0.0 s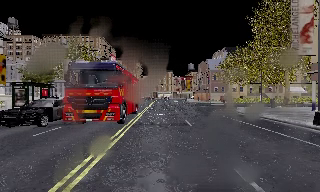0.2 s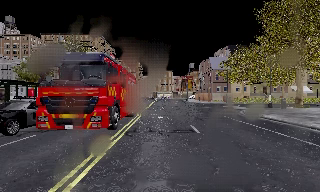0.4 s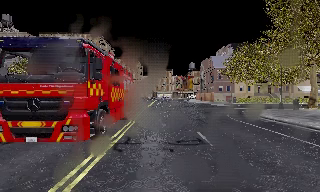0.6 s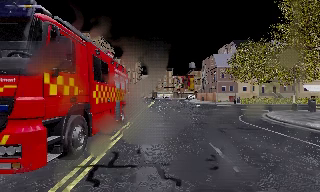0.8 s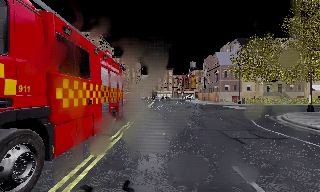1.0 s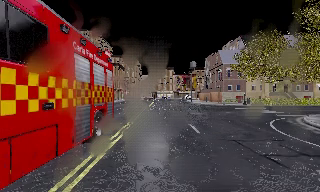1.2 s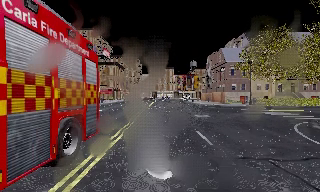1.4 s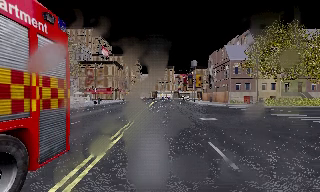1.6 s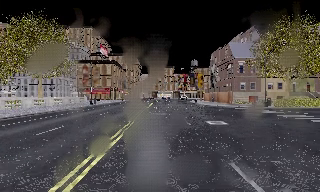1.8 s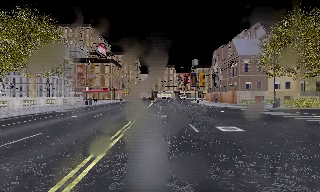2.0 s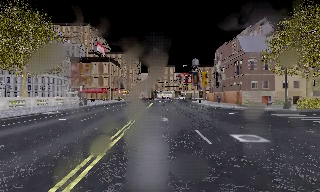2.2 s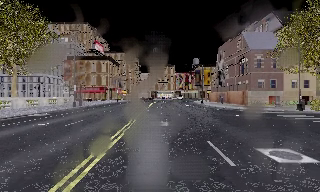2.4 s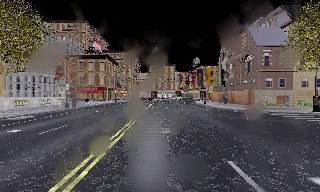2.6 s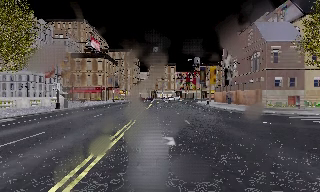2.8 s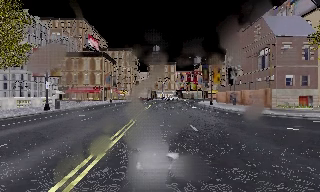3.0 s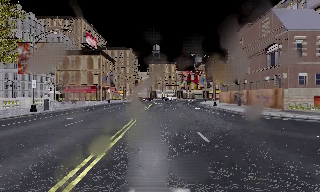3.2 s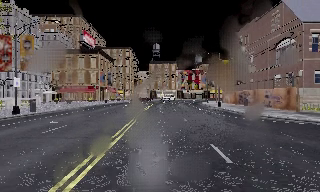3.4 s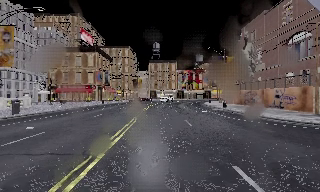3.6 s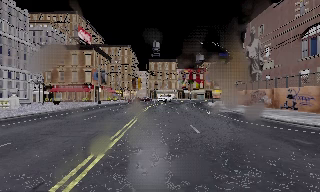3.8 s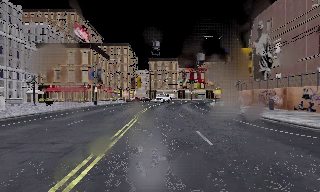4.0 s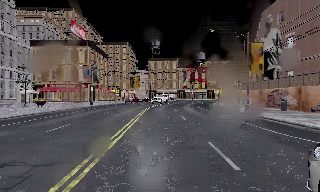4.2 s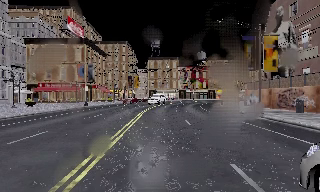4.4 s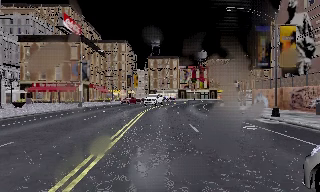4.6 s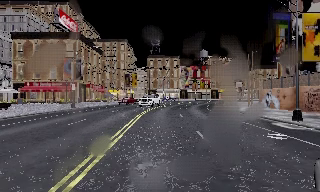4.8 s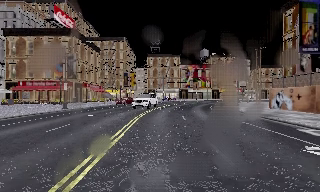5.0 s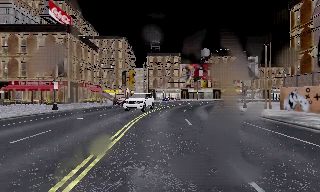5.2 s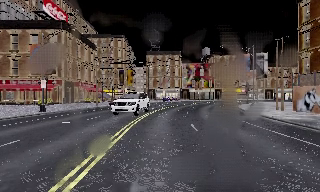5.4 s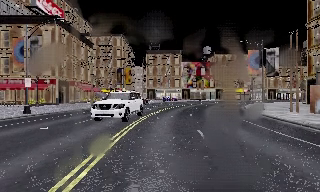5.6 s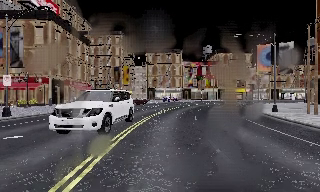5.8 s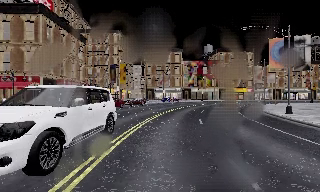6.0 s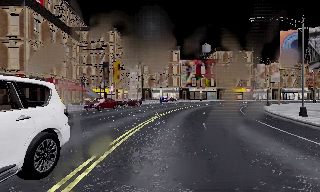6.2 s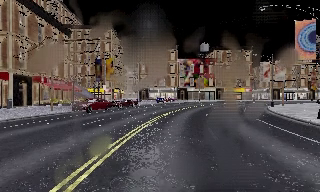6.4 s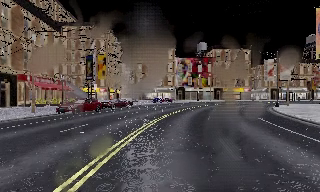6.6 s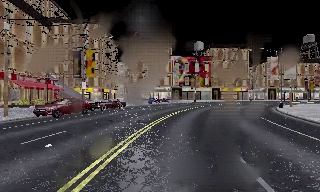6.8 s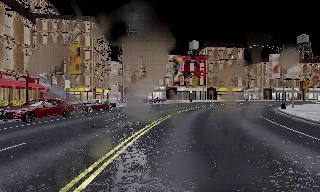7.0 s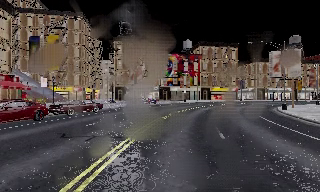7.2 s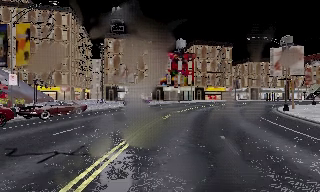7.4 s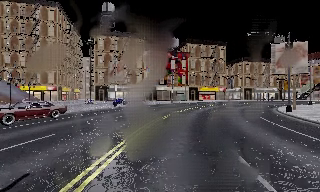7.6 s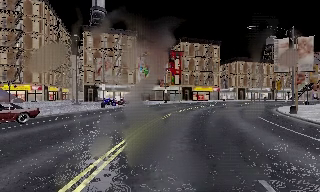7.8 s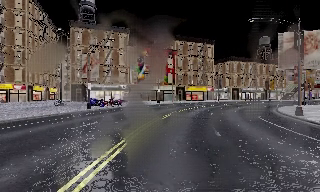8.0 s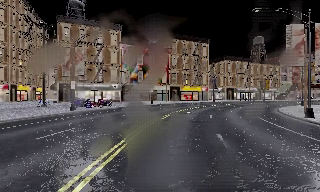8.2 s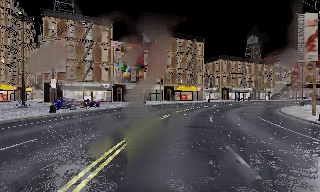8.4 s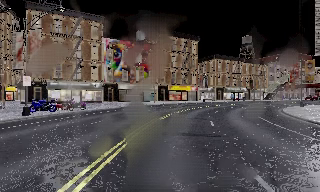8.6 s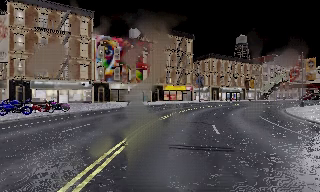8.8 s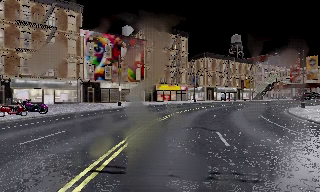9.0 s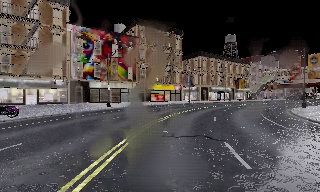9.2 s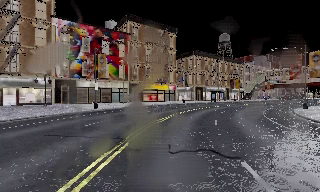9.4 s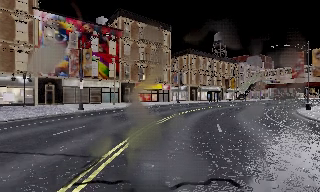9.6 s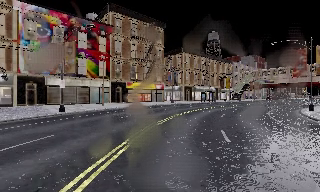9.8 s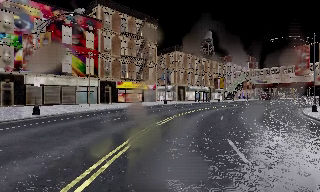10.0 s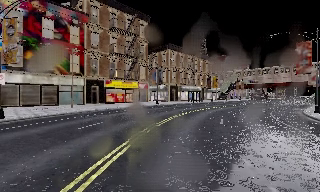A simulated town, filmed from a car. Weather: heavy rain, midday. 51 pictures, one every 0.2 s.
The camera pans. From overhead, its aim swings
clockwise.
The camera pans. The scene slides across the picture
to the left.
0.0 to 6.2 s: The camera travels forward, about 55 m, so what stands in front looms larger.
6.2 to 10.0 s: The camera pans to its right, which is clockwise from overhead, by about 40 degrees. It travels forward, about 35 m.
The film runs forward here.
